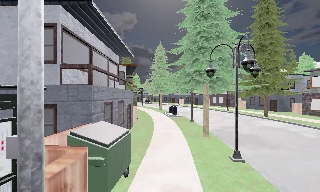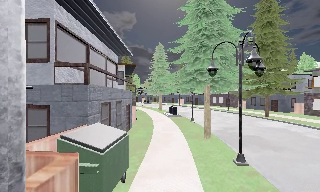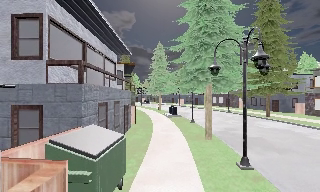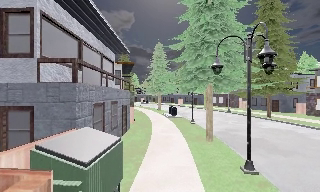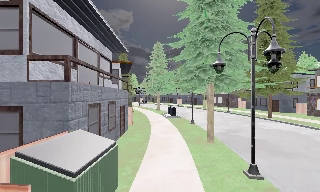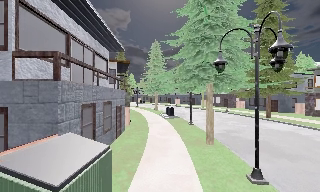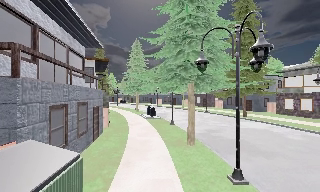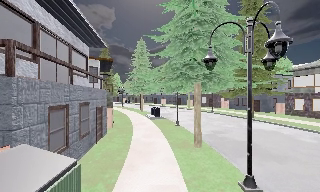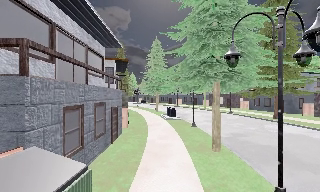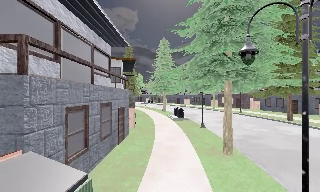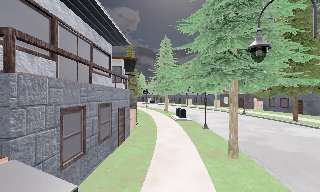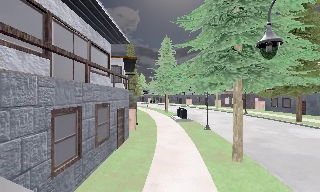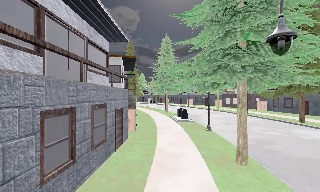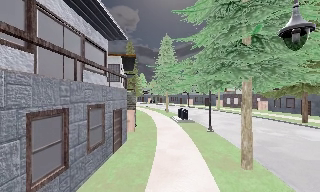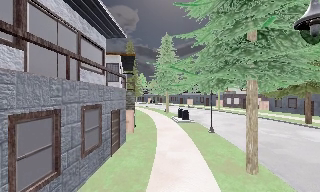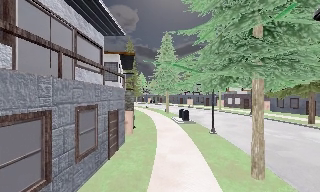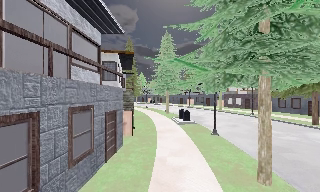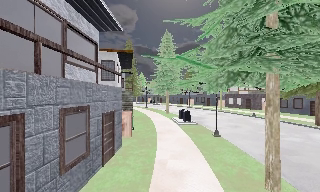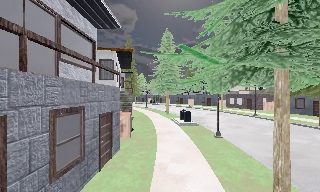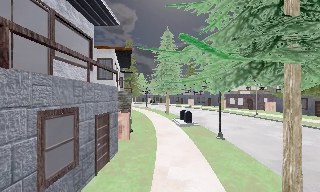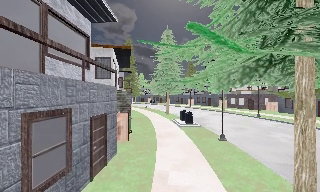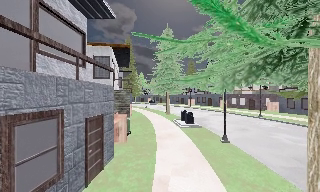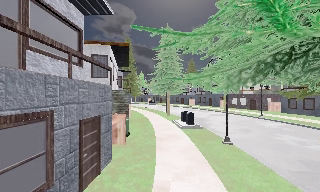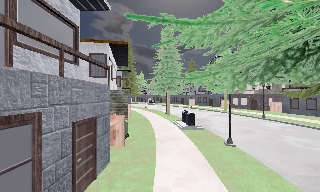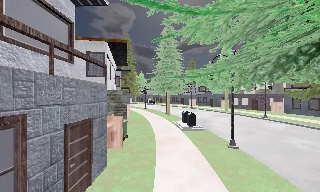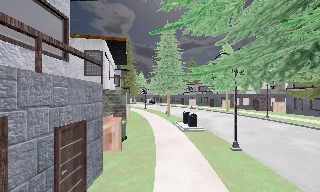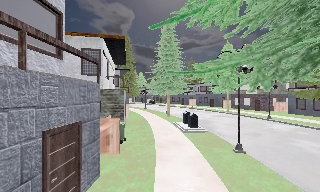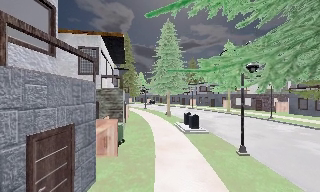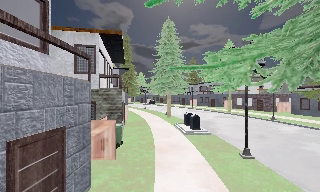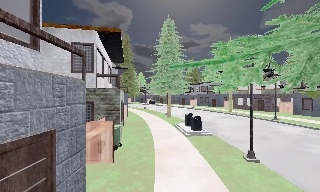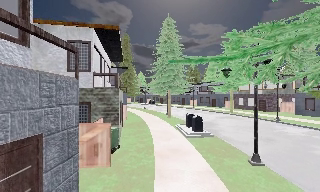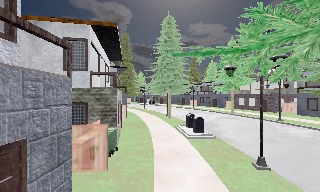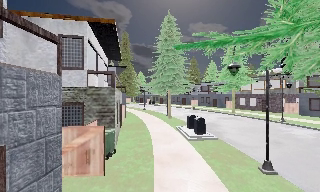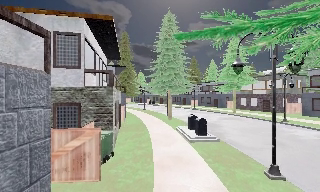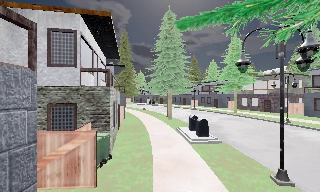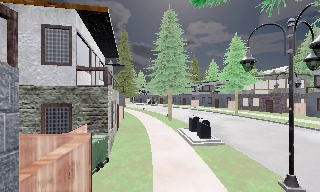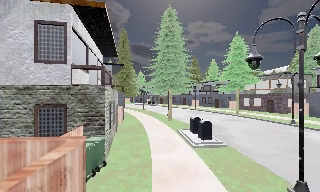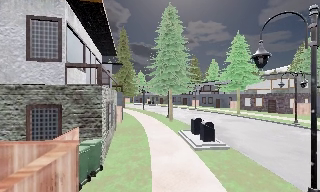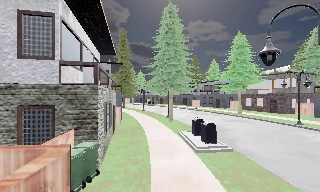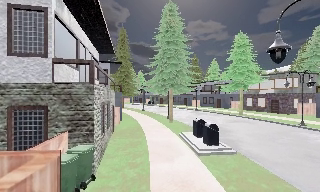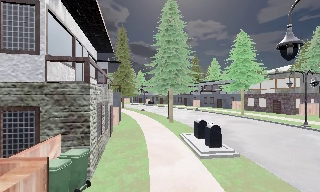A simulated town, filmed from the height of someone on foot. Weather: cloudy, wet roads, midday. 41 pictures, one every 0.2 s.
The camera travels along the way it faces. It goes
forward.
0.0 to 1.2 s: The camera travels forward, about 2 m, so what stands in front looms larger.
1.2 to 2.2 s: The scene slides to the right, as the camera pans about 10 degrees to its left. It travels forward, about 1.5 m, so what stands in front looms larger.
2.2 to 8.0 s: The camera travels forward, about 9 m, so what stands in front looms larger.
The film runs forward here.
